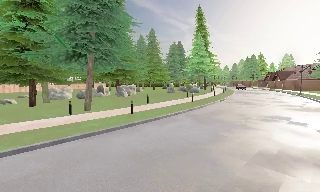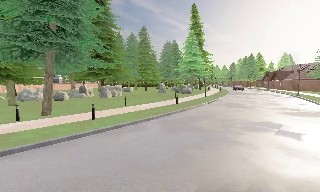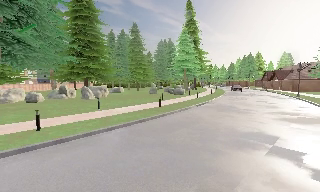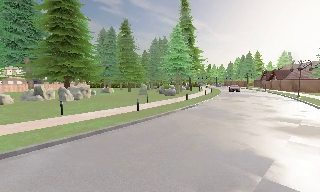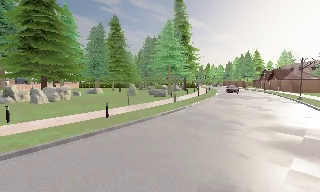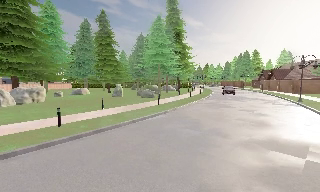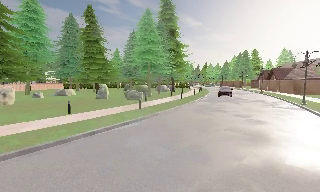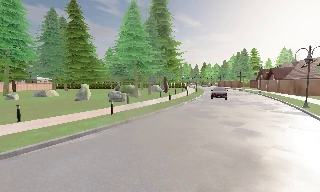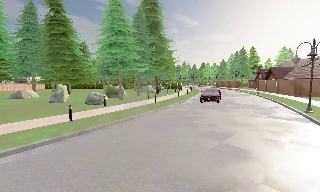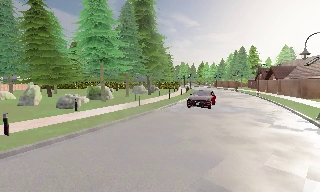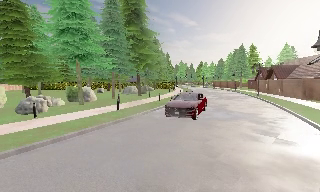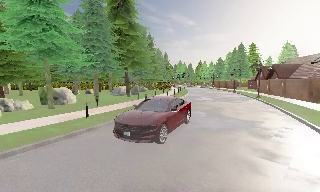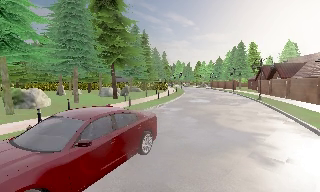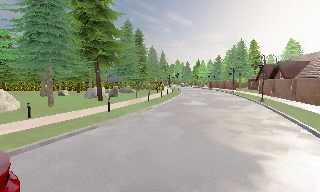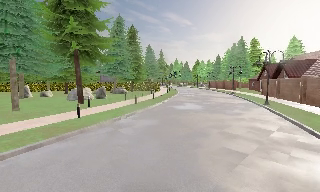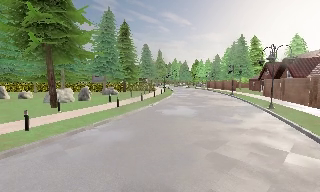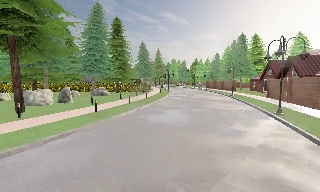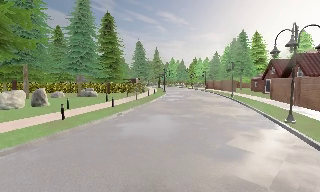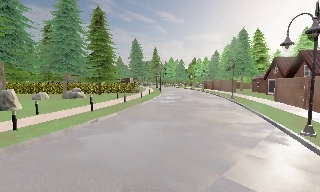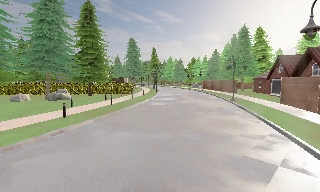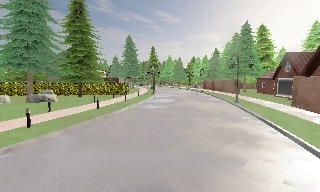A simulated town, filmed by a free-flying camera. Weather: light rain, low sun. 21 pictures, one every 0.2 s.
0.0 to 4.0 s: The camera travels forward and to its right, about 45 m, so what stands in front looms larger.
The film runs forward here.
